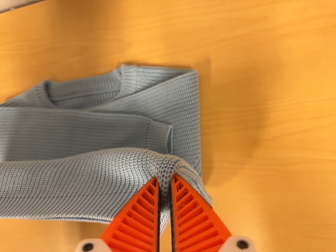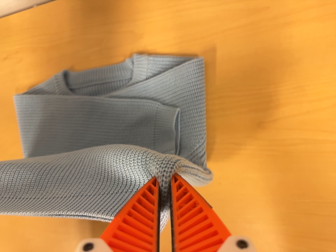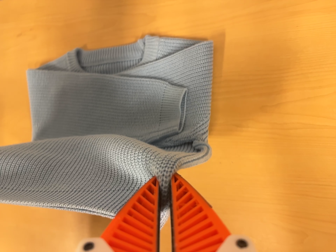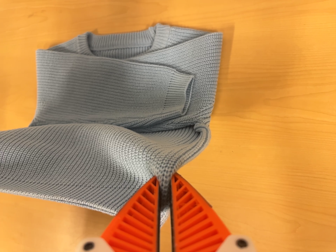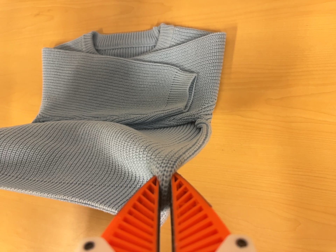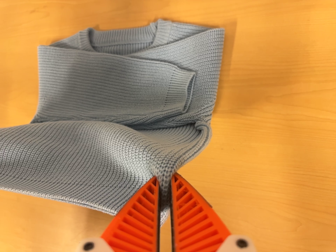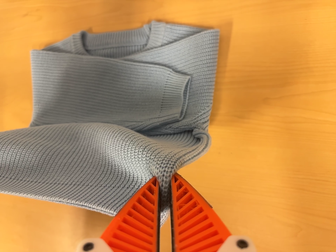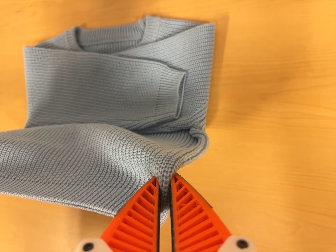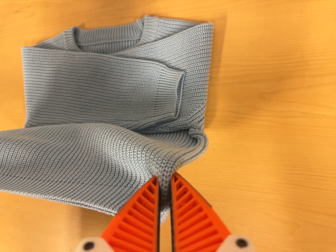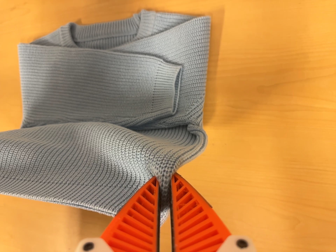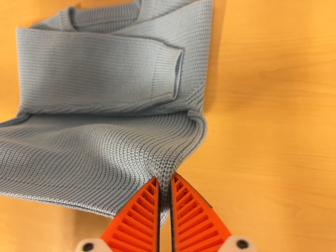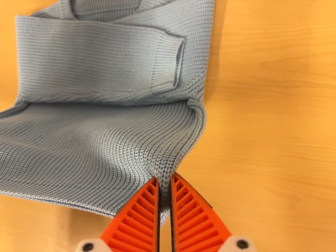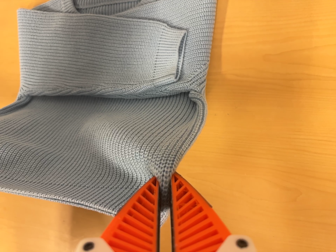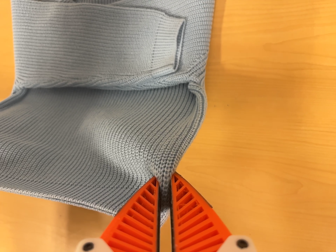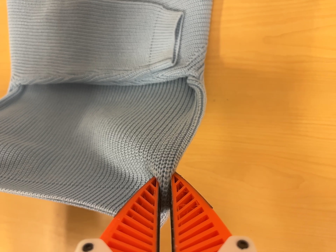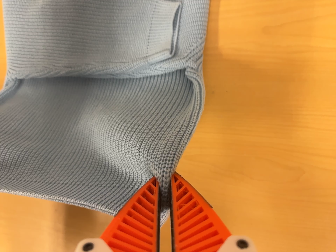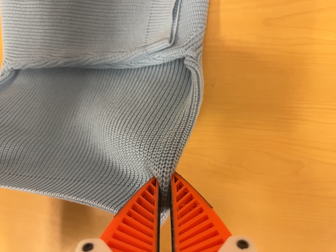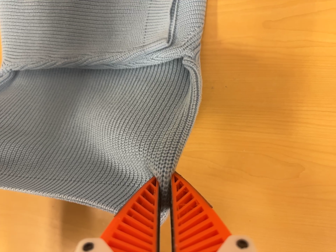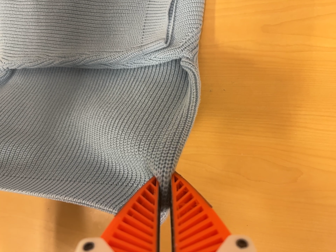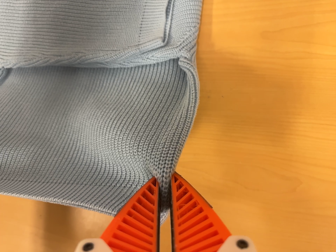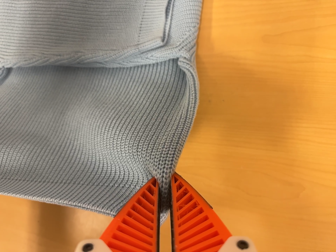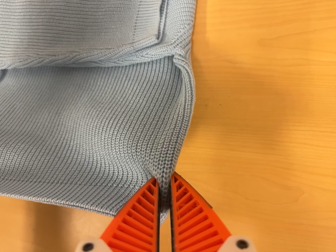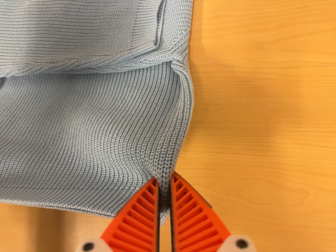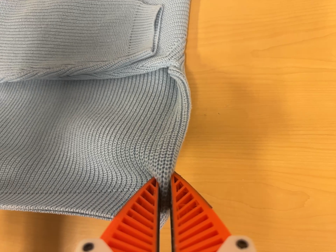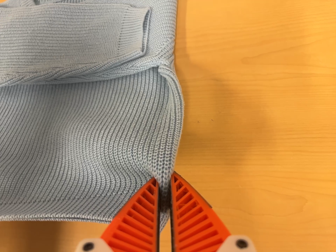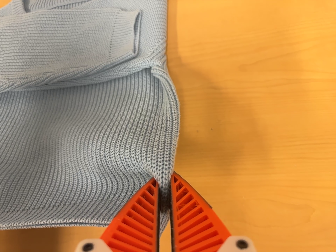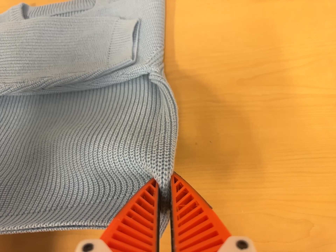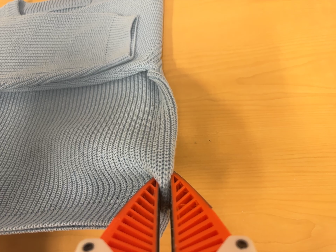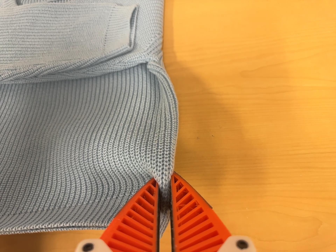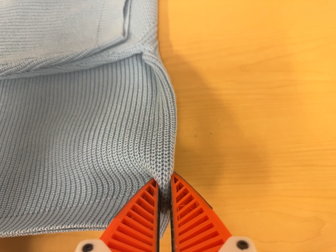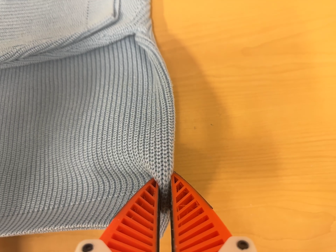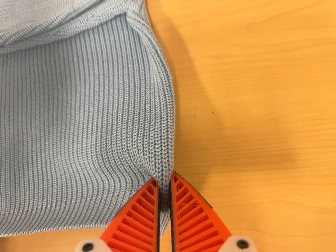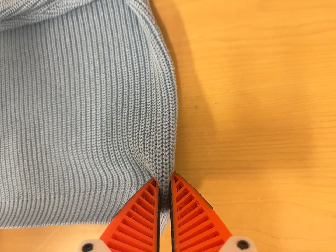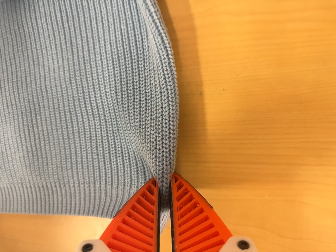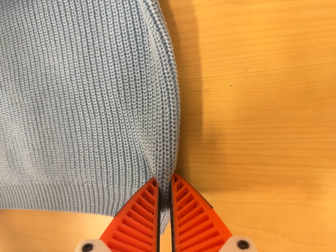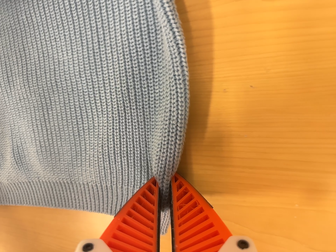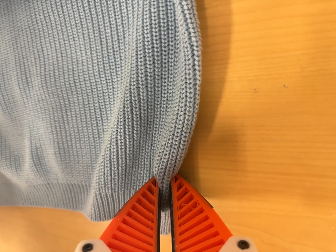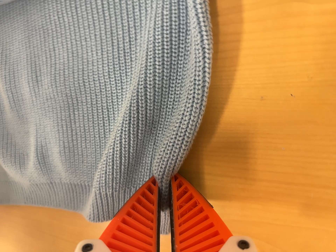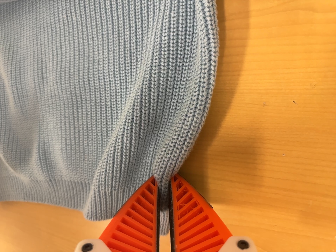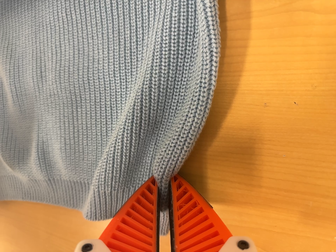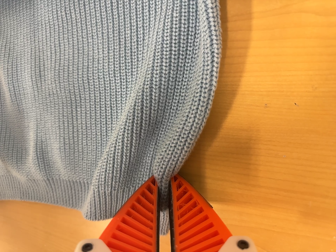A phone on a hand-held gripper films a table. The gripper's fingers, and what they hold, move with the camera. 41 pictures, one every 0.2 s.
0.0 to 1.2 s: The camera travels backward, about 6 cm, so what stands in front gets smaller. It rolls about its line of sight by about 10 degrees, and the scene rotates clockwise.
1.2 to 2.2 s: The camera travels toward the bottom of its view, about 5 cm, so close, fixed things drift upward.
2.2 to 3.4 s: The camera shifts only a little, or ends up much as it began.
3.4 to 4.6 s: The camera travels toward the bottom of its view, about 7 cm. Its aim tips toward the top of its view by about 10 degrees.
4.6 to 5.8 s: The camera travels forward, about 5 cm, so what stands in front looms larger. Its aim tips toward the top of its view by about 10 degrees, and the scene shifts downward.
5.8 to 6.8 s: The camera pans to its left by about 15 degrees. It travels forward, toward the top of its view and to its right, about 14 cm, so what stands in front looms larger. Its aim tips toward the bottom of its view by about 25 degrees, and the scene shifts upward.
6.8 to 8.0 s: The camera shifts only a little, or ends up much as it began.
The film runs backward here.
